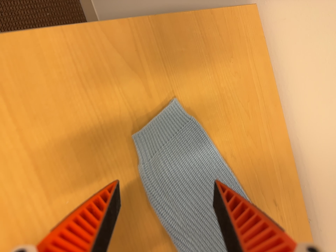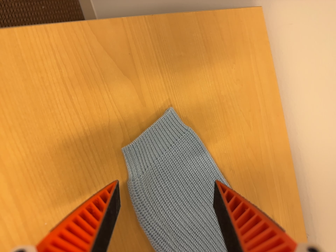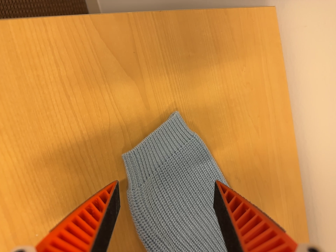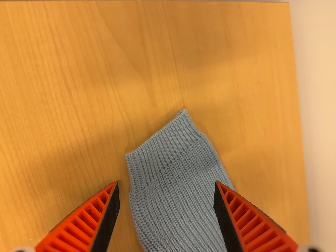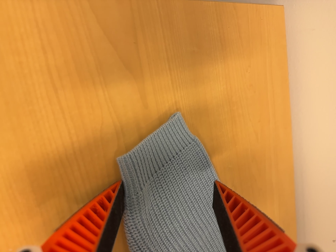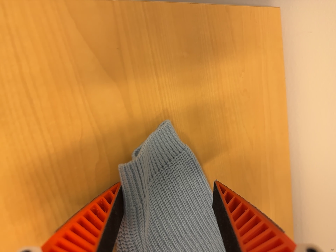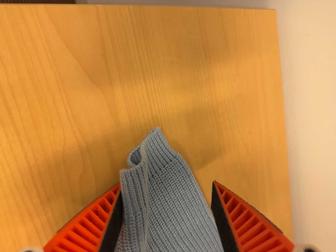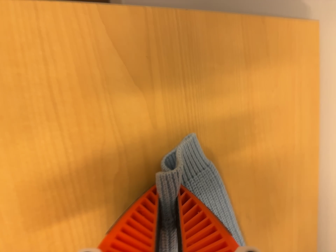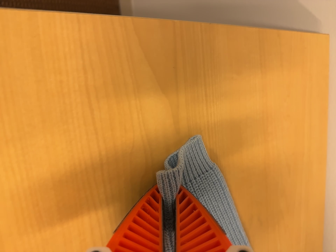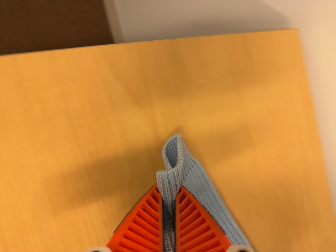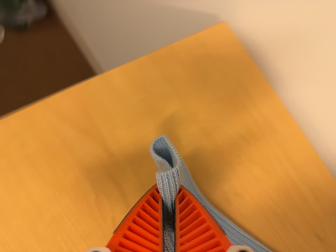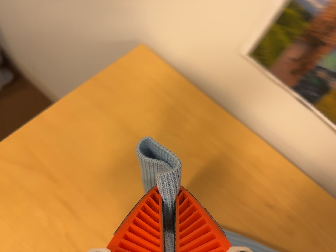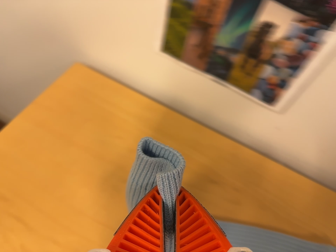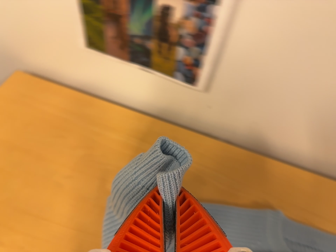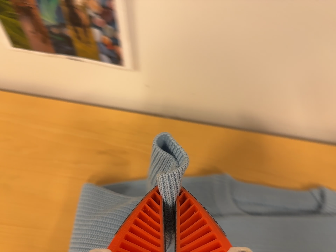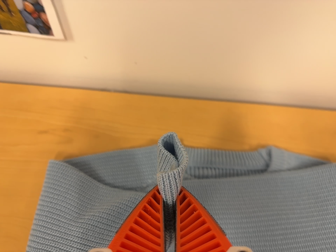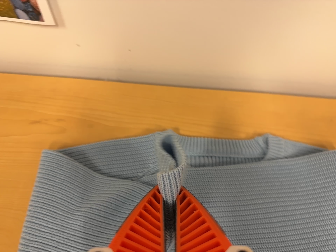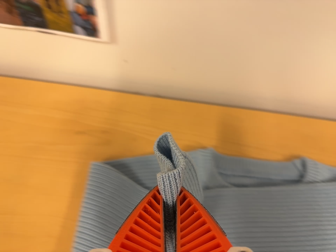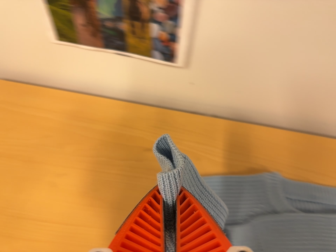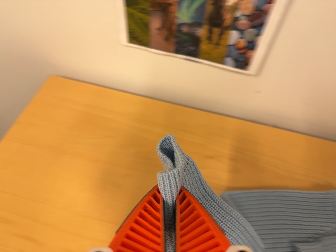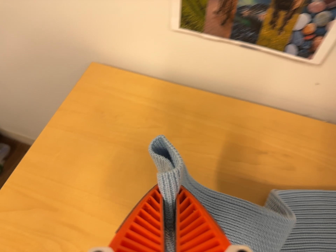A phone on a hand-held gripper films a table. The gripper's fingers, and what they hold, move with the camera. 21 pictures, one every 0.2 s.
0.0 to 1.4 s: The camera travels forward and toward the top of its view, about 10 cm, so what stands in front looms larger. It rolls about its line of sight by about 10 degrees, and the scene rotates clockwise.
1.4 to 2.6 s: The camera travels to its right and backward, about 40 cm, so close, fixed things drift to the left. Its aim tips toward the top of its view by about 20 degrees. It rolls about its line of sight by about 65 degrees, and the scene rotates counterclockwise.
2.6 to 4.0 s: The camera travels to its left, about 12 cm, so close, fixed things drift to the right.
The film runs forward here.
